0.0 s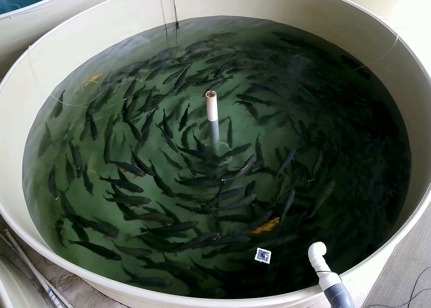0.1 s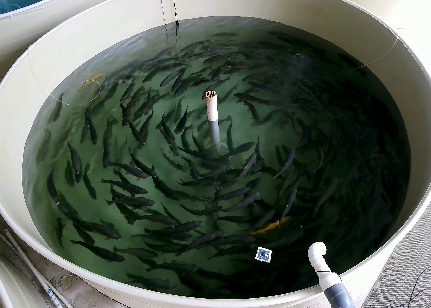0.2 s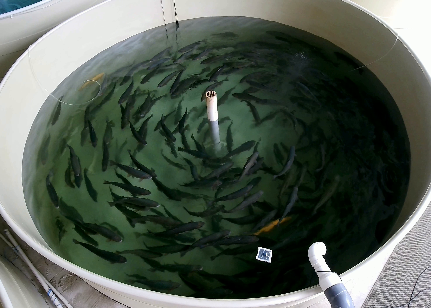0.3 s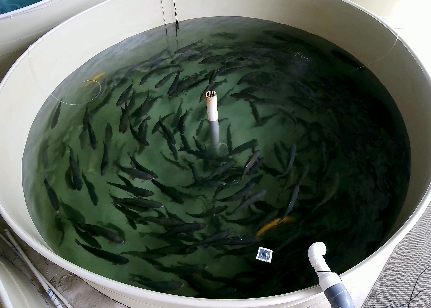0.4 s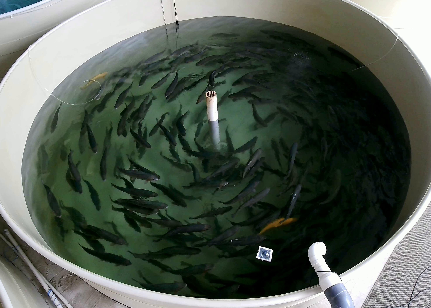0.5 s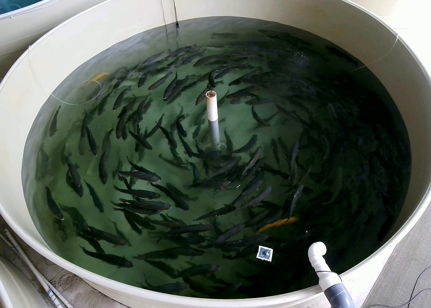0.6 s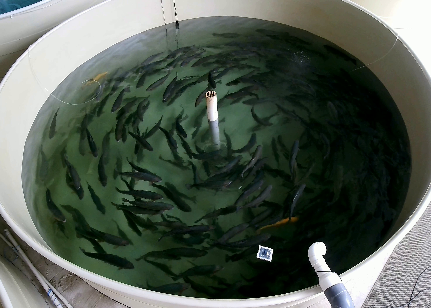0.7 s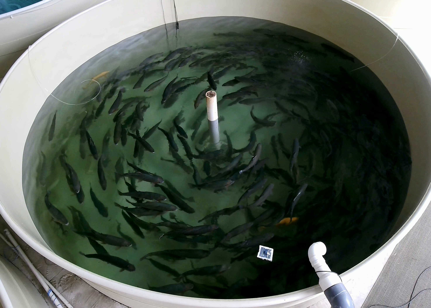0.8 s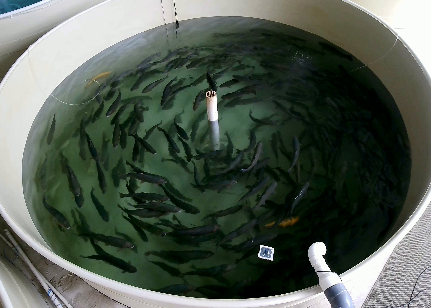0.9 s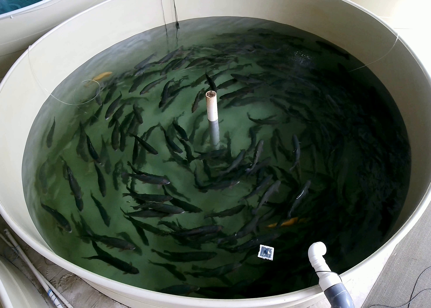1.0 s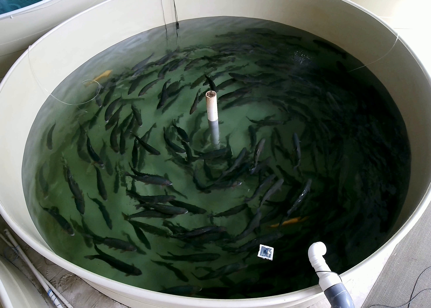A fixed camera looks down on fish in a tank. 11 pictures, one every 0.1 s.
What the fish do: Normal cruising.
